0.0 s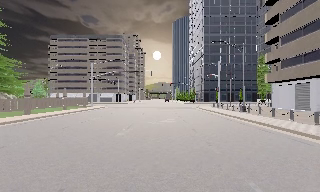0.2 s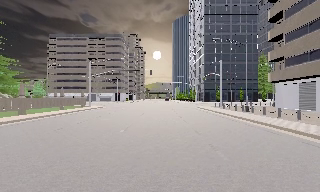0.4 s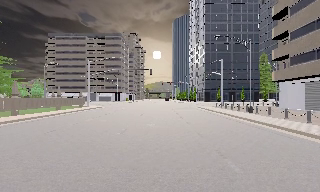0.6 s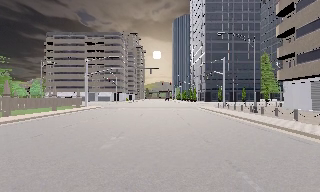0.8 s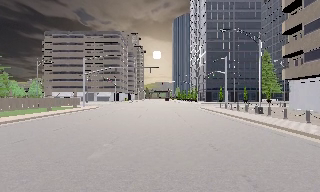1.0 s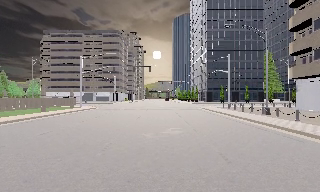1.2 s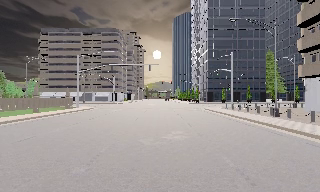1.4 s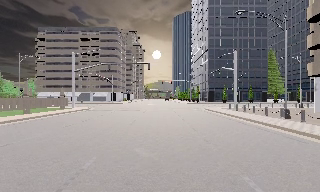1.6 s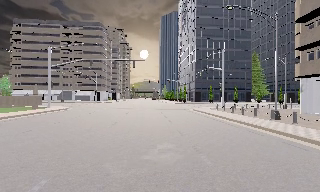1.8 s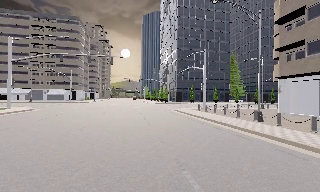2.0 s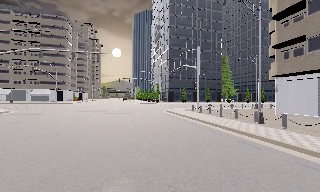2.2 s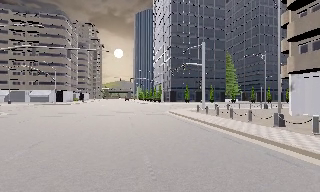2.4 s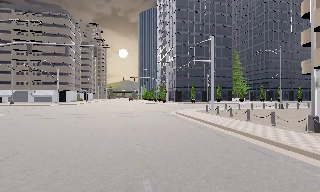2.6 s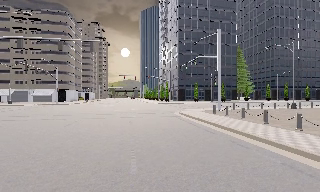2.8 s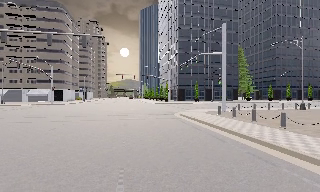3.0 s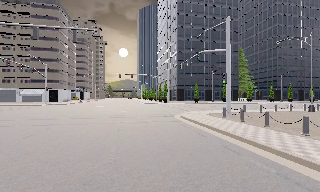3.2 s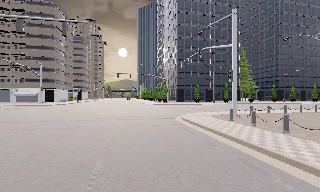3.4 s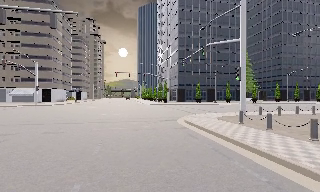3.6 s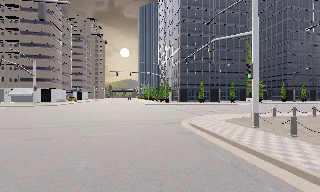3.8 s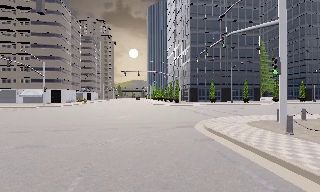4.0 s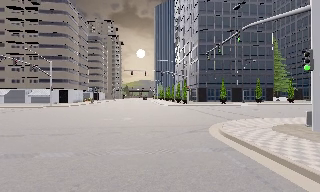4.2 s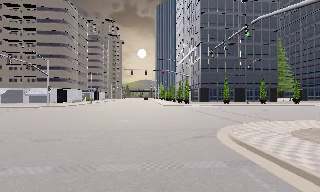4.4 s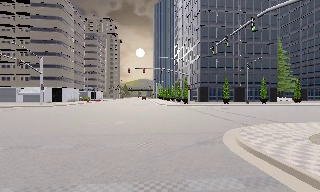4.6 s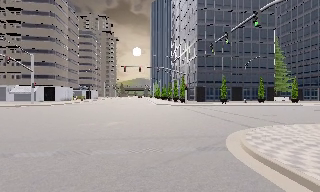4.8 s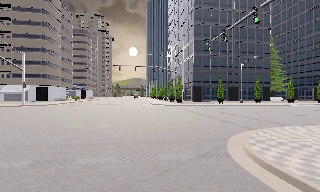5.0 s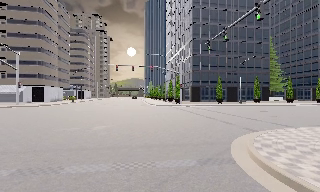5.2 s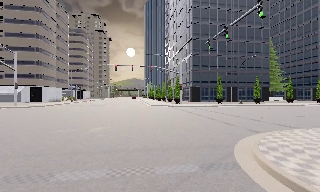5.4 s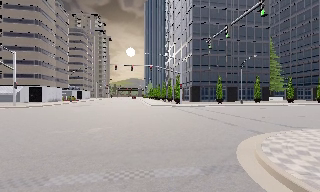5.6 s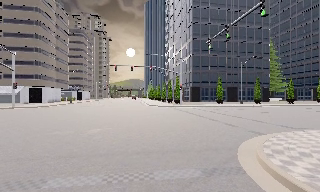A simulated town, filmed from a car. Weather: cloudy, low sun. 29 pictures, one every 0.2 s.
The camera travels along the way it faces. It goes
forward.
0.0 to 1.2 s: The camera travels forward, about 4.5 m, so what stands in front looms larger.
1.2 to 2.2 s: The camera pans to its right, which is clockwise from overhead, by about 15 degrees. It travels forward, about 6 m, so what stands in front looms larger.
2.2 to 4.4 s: The camera travels forward, about 12 m, so what stands in front looms larger.
4.4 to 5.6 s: The camera travels forward, about 2 m, so what stands in front looms larger. It loses speed.
The film runs forward here.
